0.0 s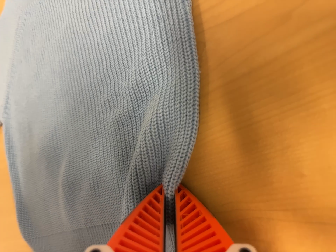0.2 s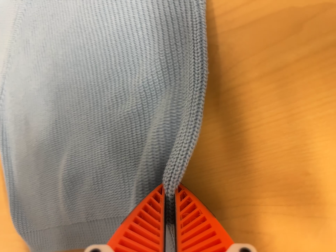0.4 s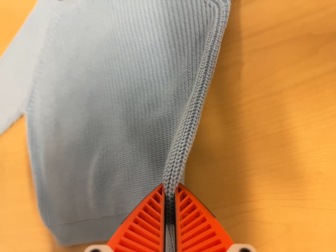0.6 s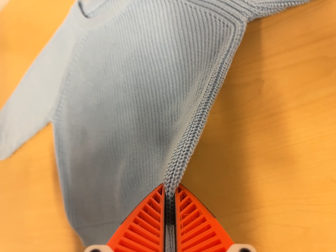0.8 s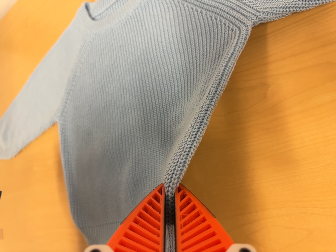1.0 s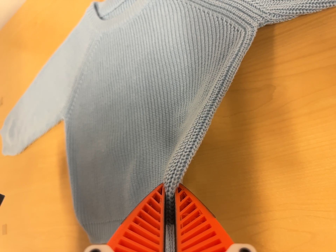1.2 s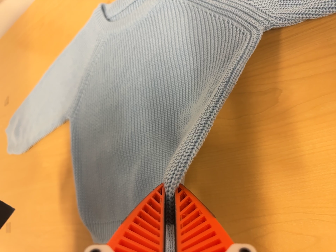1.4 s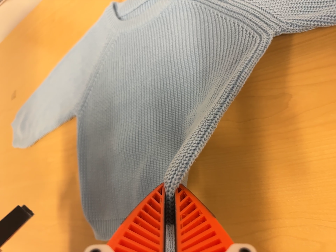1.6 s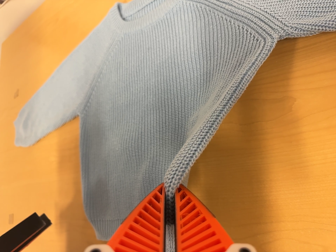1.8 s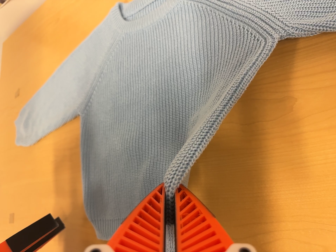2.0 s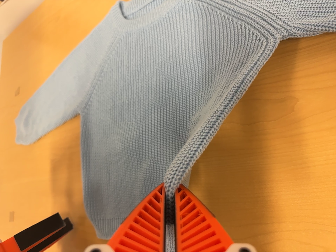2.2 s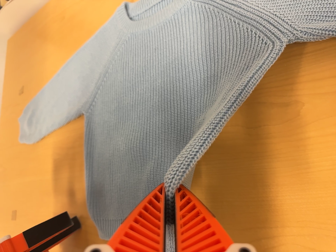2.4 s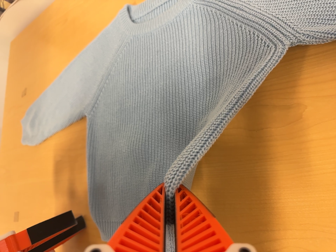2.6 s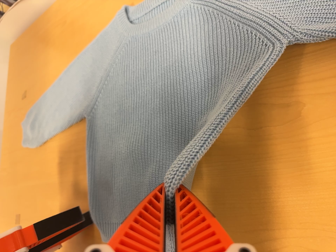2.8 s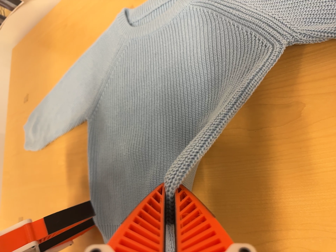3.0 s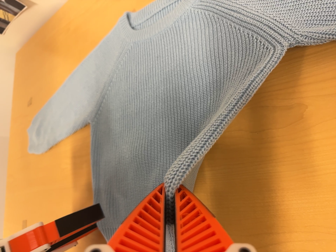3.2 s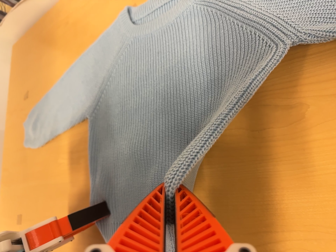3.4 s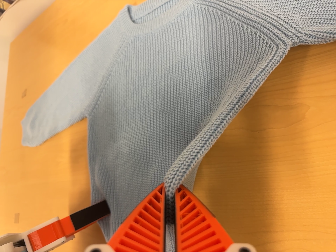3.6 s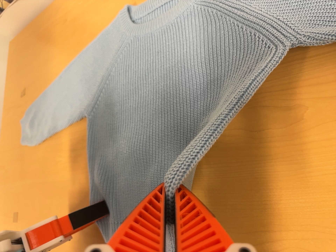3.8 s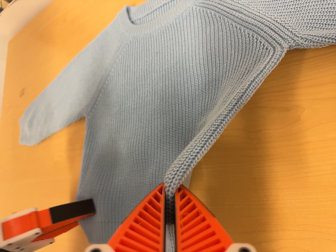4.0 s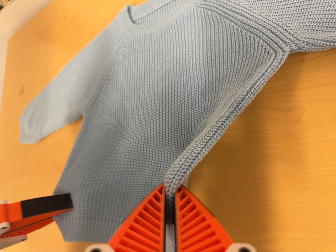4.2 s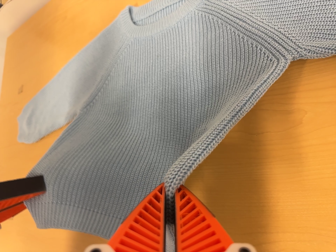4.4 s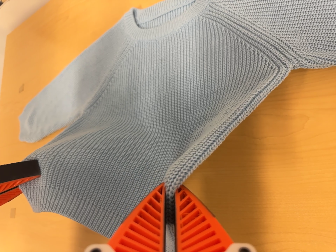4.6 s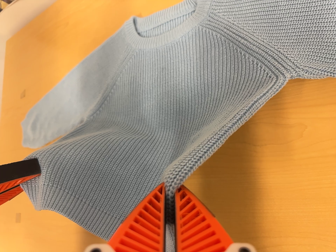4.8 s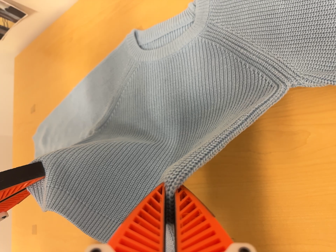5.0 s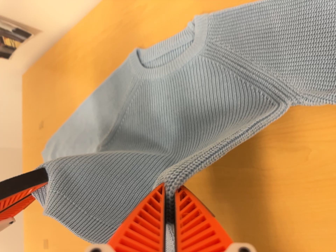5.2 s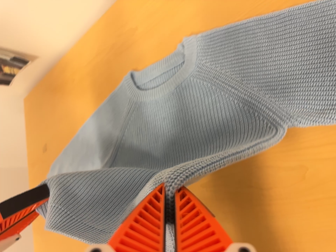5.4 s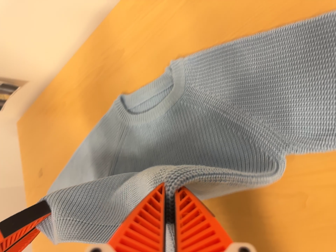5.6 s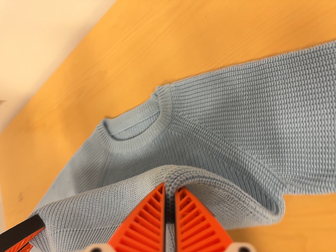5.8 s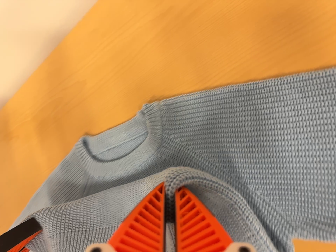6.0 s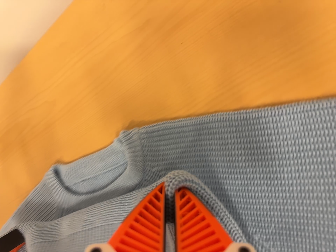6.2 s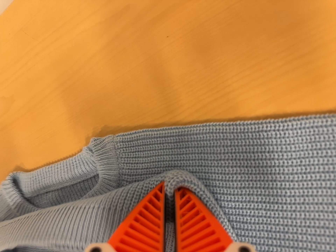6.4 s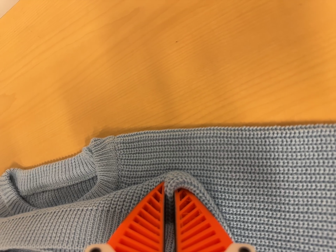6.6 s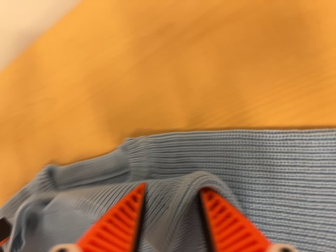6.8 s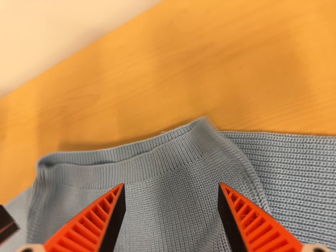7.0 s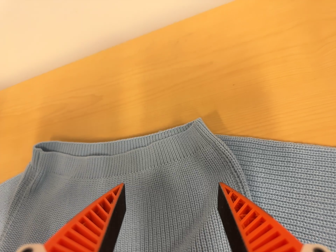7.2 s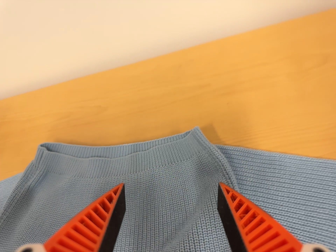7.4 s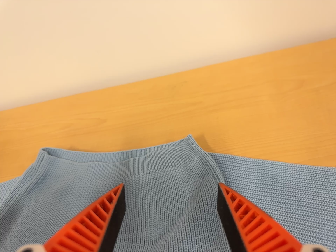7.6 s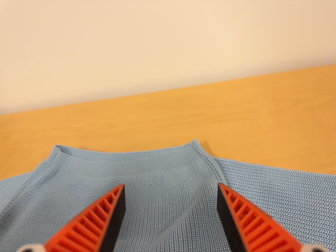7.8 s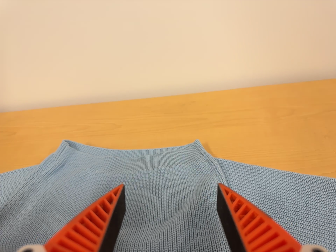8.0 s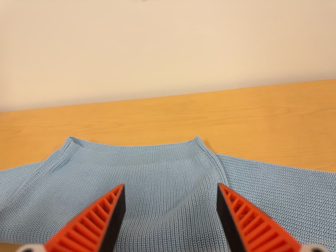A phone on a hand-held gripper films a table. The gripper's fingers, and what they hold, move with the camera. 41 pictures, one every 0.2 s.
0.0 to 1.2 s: The camera travels backward and to its left, about 12 cm, so what stands in front gets smaller.
1.2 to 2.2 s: The camera shifts only a little, or ends up much as it began.
2.2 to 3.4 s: The camera keeps its place and its aim.
3.4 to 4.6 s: The camera shifts only a little, or ends up much as it began.
4.6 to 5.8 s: The camera travels toward the top of its view and forward, about 20 cm, so close, fixed things drift downward. It rolls about its line of sight by about 15 degrees, and the scene rotates counterclockwise.
5.8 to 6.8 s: The camera travels to its left, about 7 cm. Its aim tips toward the top of its view by about 10 degrees, and the scene shifts downward. It rolls about its line of sight by about 15 degrees, and the scene rotates clockwise.
6.8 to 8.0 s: The camera pans to its right by about 10 degrees. It travels toward the bottom of its view, backward and to its left, about 26 cm. Its aim tips toward the top of its view by about 30 degrees. It rolls about its line of sight by about 20 degrees, and the scene rotates clockwise.
The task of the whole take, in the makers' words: fold up.
The film runs forward here.
